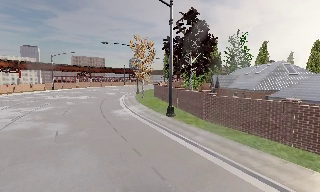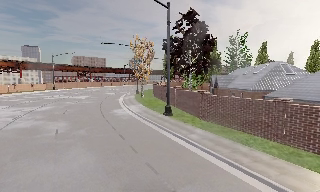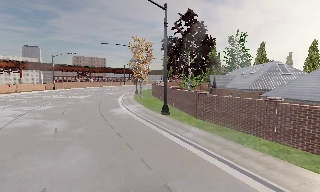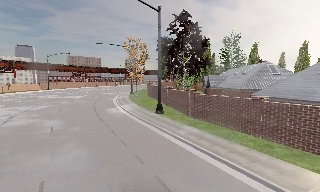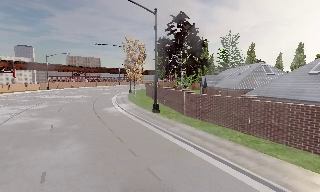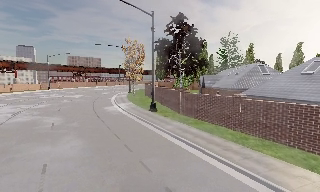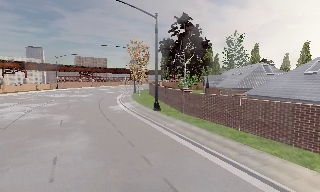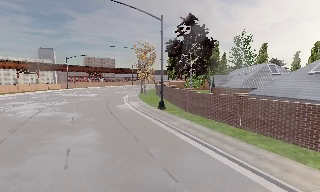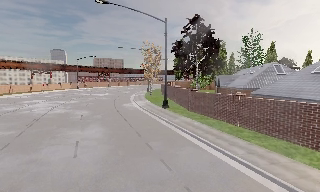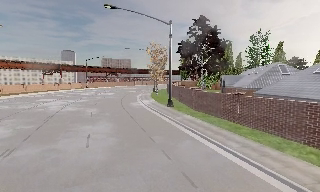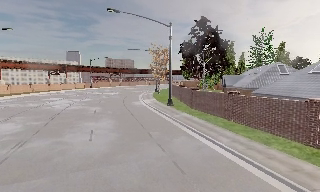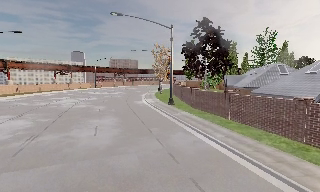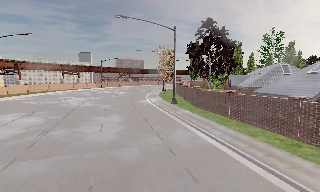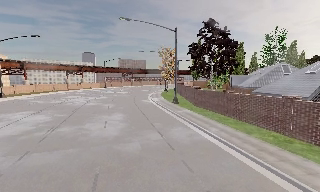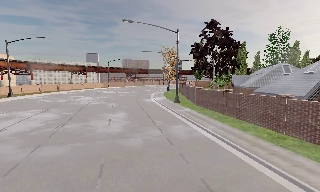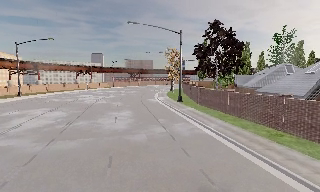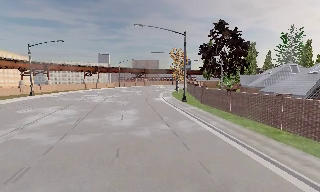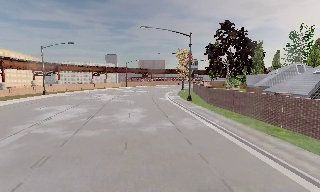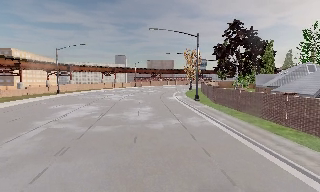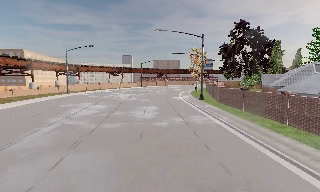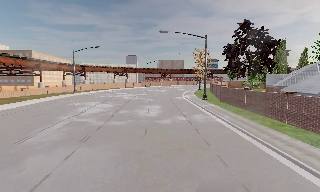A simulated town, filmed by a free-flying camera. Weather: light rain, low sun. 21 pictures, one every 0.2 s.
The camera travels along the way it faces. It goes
backward.
0.0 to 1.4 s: The camera travels backward and to its right, about 4 m, so what stands in front gets smaller.
1.4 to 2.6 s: The camera pans to its left, which is counterclockwise from overhead, by about 10 degrees. It travels backward and to its right, about 5 m, so what stands in front gets smaller.
2.6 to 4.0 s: The camera swings to its left by about 15 degrees, and the scene slides to the right. It travels backward, about 5 m, so what stands in front gets smaller.
The film runs backward here.
